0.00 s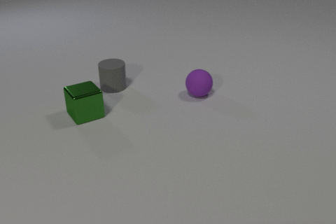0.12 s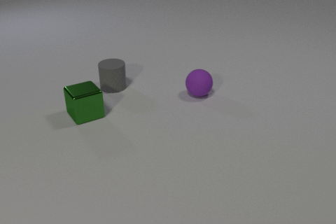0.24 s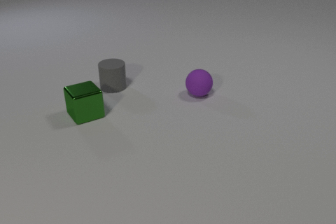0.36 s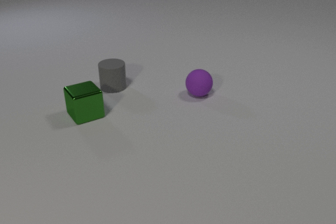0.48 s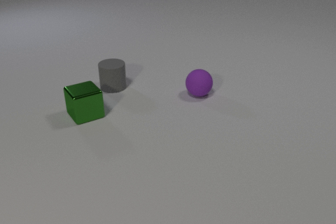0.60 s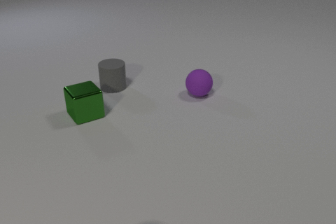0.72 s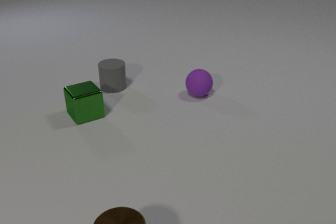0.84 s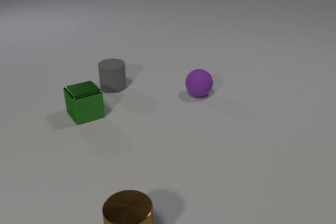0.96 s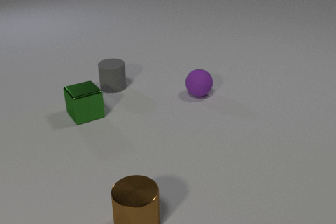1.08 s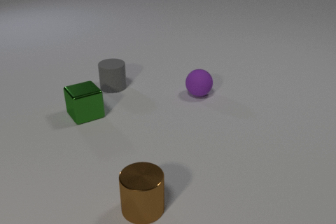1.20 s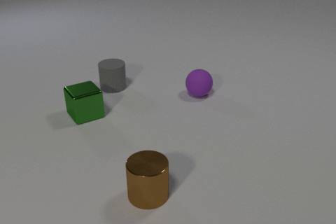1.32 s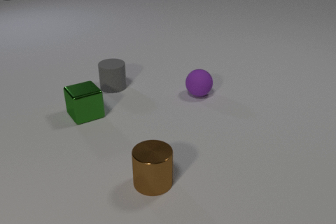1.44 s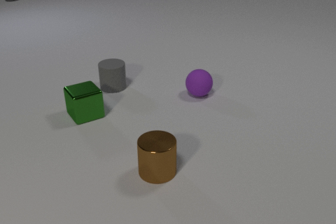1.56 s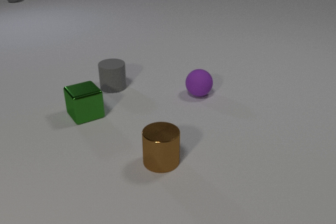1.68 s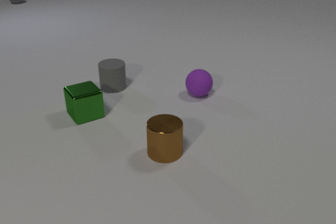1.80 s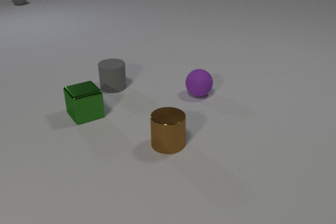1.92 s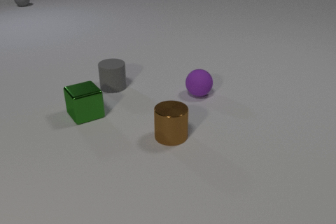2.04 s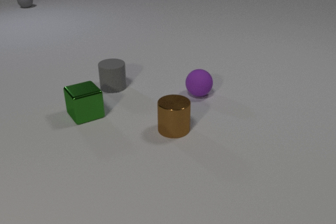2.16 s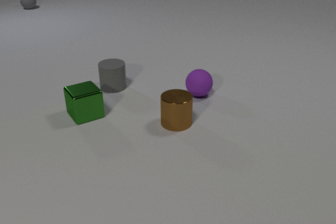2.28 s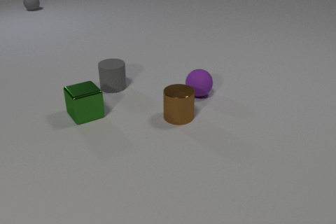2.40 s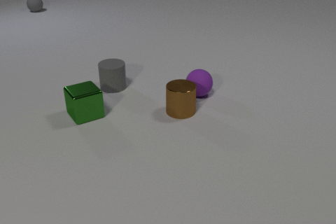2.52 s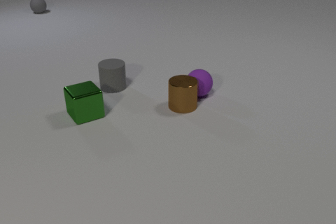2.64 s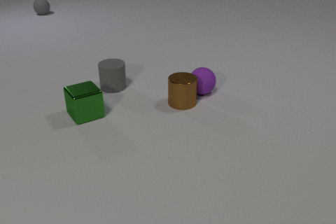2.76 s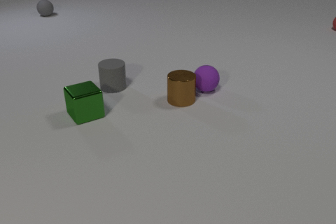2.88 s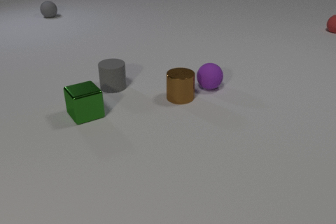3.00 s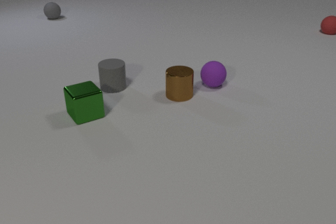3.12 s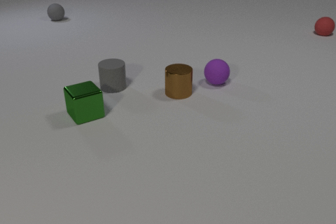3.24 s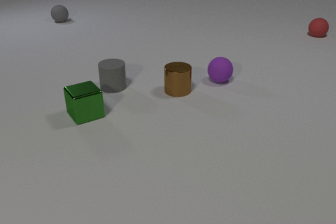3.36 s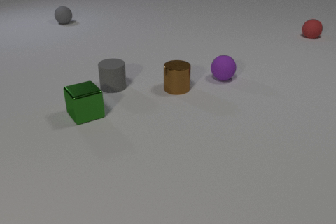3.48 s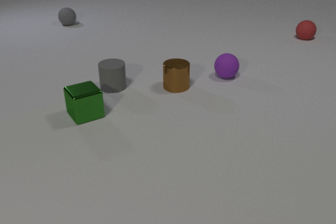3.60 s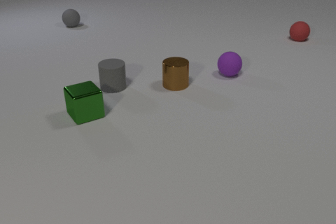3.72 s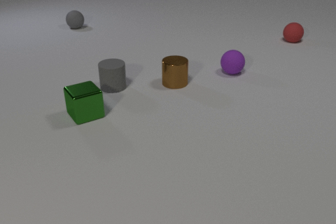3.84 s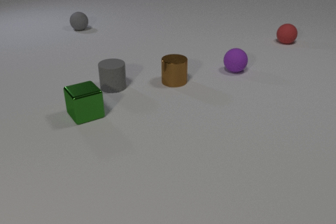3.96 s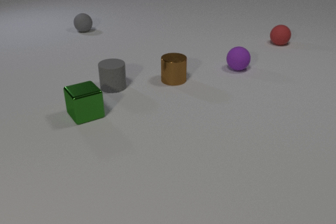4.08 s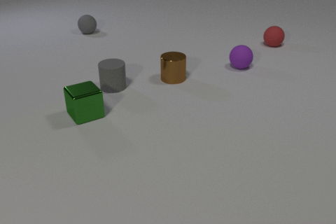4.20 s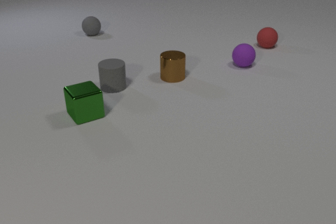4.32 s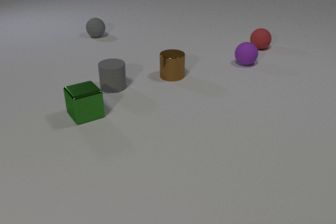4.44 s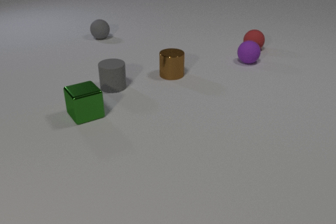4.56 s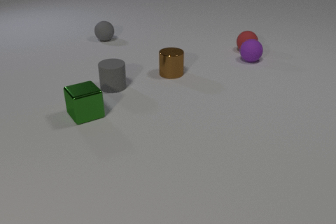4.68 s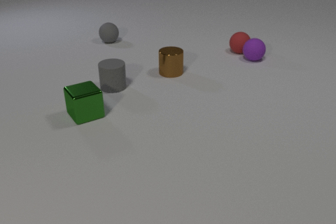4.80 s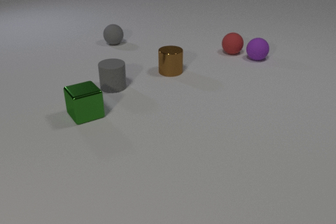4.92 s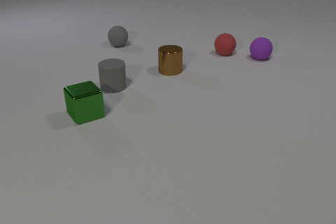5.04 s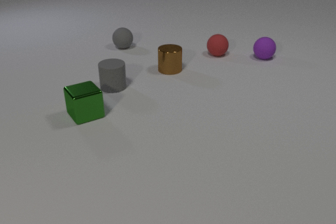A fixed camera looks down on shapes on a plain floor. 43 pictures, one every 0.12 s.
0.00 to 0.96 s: The brown metal cylinder comes in at the bottom edge, slides away from the camera.
0.96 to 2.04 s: The brown metal cylinder slides away from the camera. The gray rubber sphere comes in at the top edge, rolls toward the camera and to the right.
2.04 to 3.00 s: The brown metal cylinder slides away from the camera. The purple rubber sphere rolls away from the camera and to the right. The red rubber sphere comes in at the right edge, rolls toward the camera and to the left. The gray rubber sphere rolls toward the camera and to the right. The brown metal cylinder and the purple rubber sphere collide.
3.00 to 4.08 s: The brown metal cylinder slides away from the camera. The purple rubber sphere rolls away from the camera and to the right. The red rubber sphere rolls toward the camera and to the left. The gray rubber sphere rolls toward the camera and to the right.
4.08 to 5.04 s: The brown metal cylinder slides away from the camera. The purple rubber sphere rolls away from the camera and to the right. The red rubber sphere rolls to the left and toward the camera. The gray rubber sphere rolls toward the camera and to the right. The purple rubber sphere and the red rubber sphere collide.
How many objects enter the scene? 3.
How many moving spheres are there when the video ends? 3.
Are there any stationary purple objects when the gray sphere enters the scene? yes.
